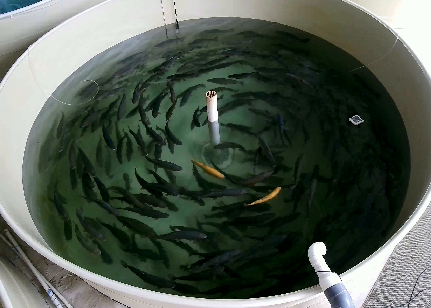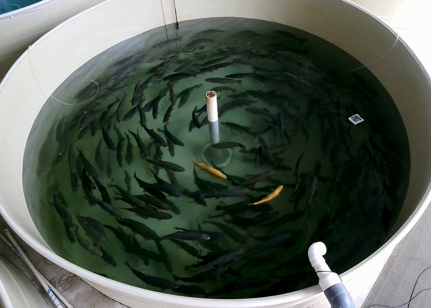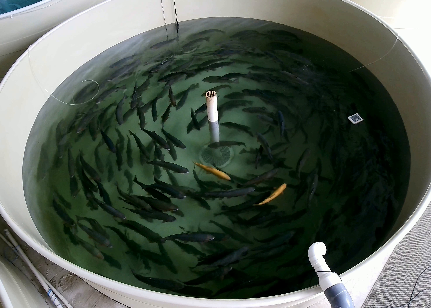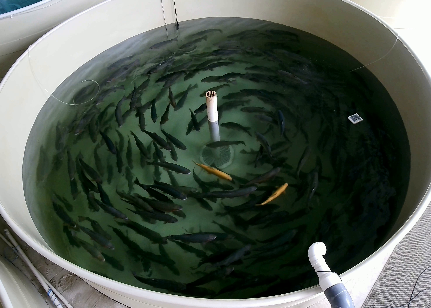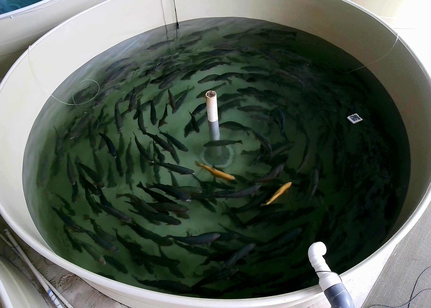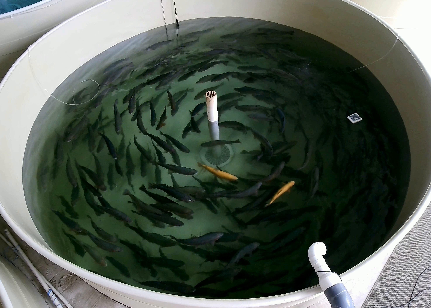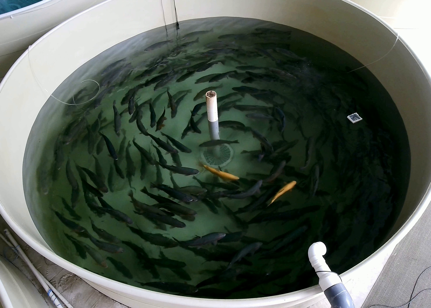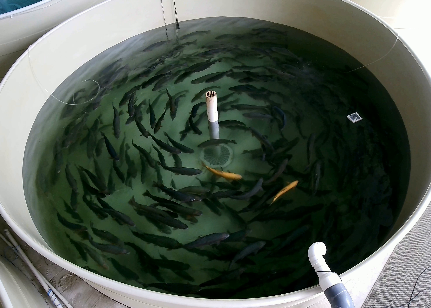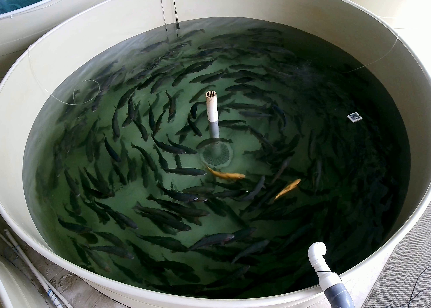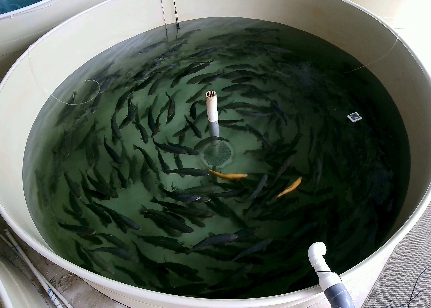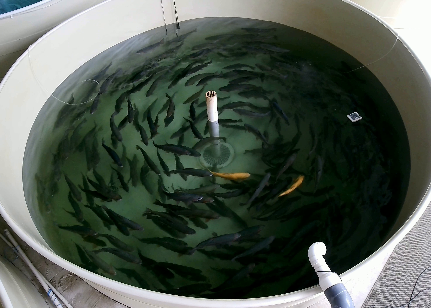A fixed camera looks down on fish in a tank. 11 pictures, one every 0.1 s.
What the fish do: Normal cruising.
